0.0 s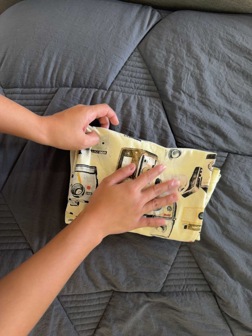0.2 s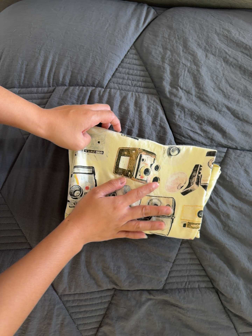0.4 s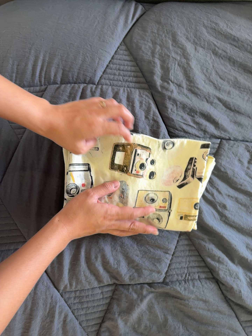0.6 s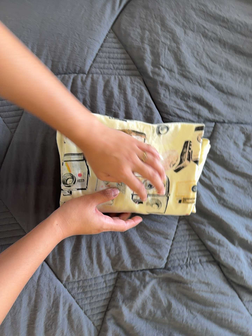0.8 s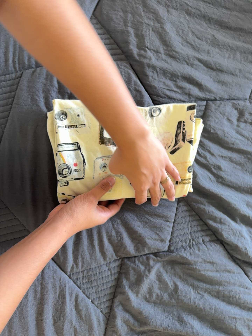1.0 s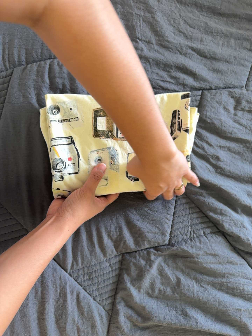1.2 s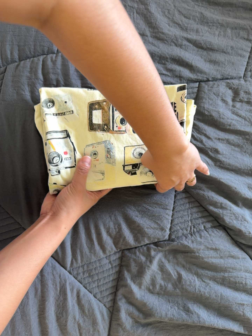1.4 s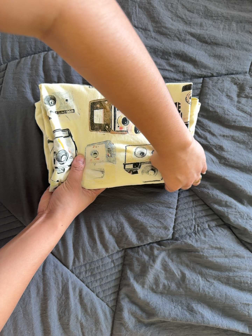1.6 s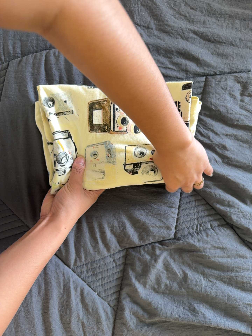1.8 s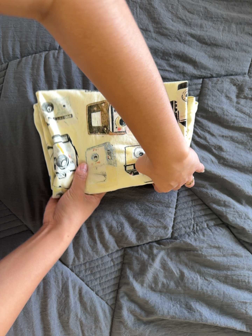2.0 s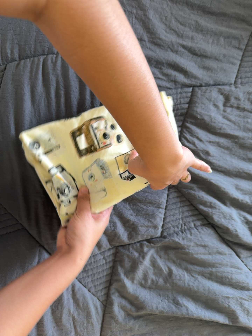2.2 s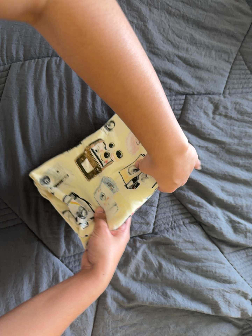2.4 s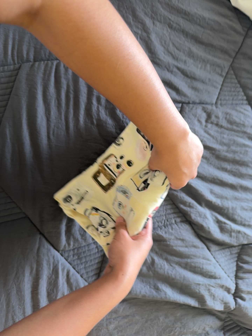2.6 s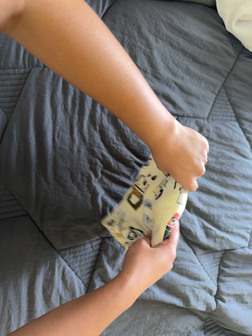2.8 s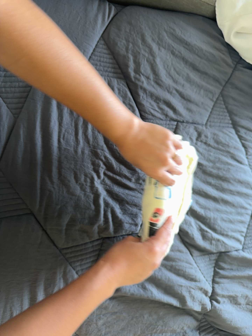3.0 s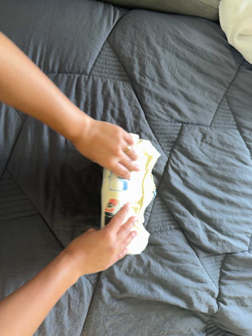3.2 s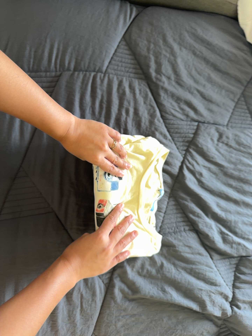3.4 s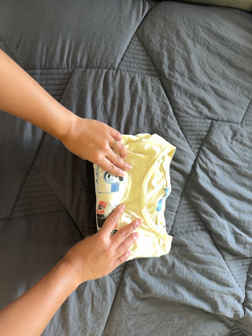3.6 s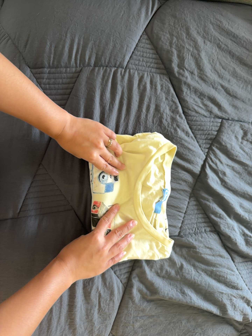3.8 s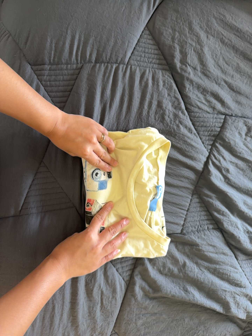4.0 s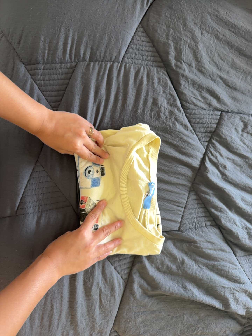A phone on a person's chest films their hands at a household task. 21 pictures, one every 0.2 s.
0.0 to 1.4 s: The camera travels toward the bottom of its view, about 7 cm, so close, fixed things drift upward. It rolls about its line of sight by about 15 degrees, and the scene rotates counterclockwise.
1.4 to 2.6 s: The camera pans to its right by about 15 degrees. It travels backward and to its left, about 16 cm, so what stands in front gets smaller. It rolls about its line of sight by about 10 degrees, and the scene rotates clockwise.
2.6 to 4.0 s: The camera shifts only a little, or ends up much as it began.
The film runs forward here.
